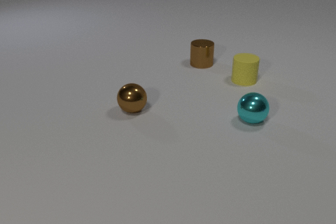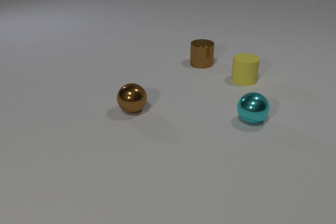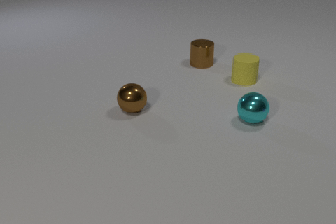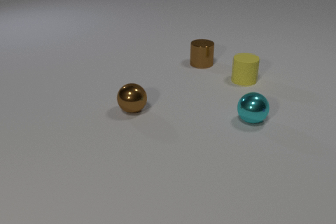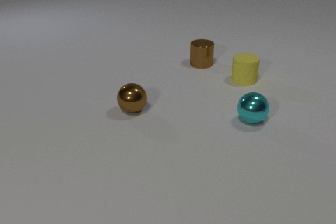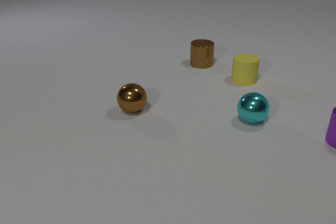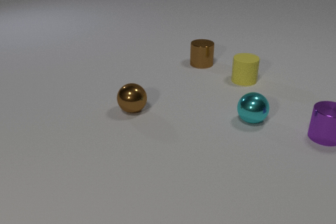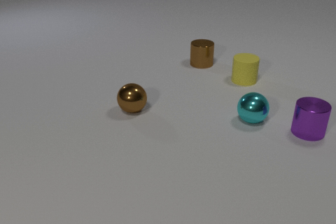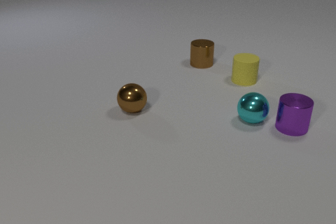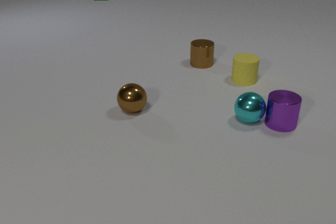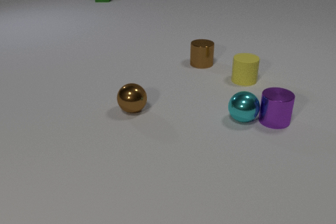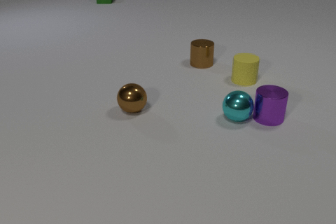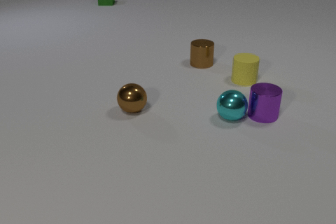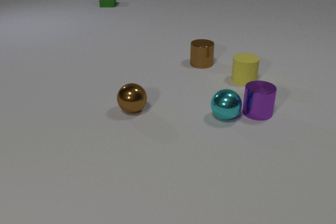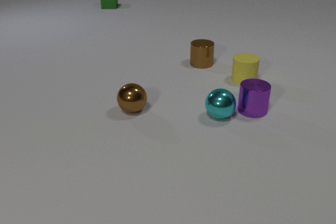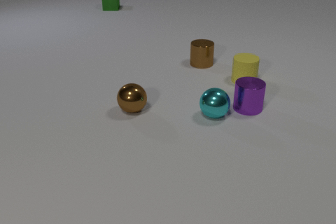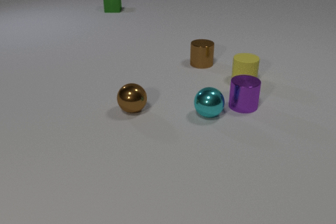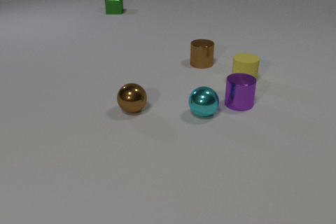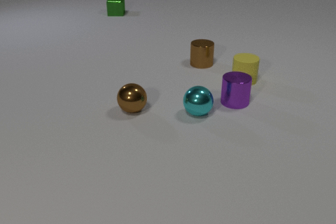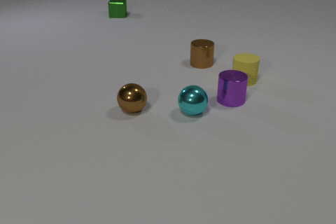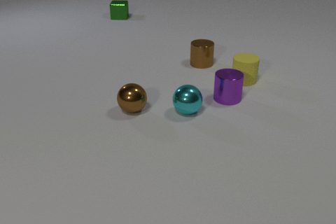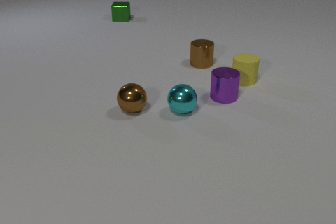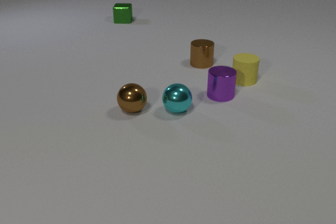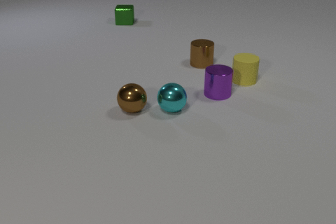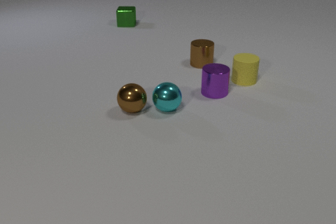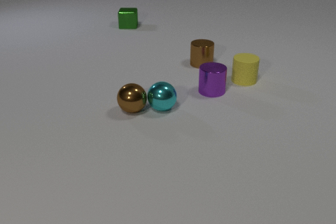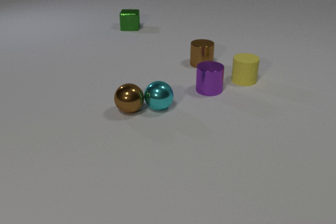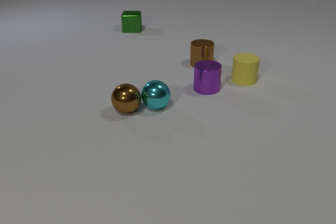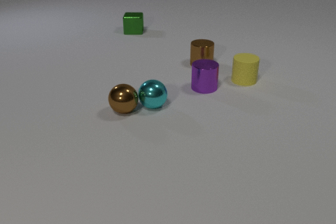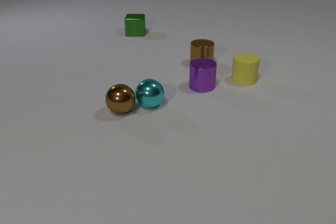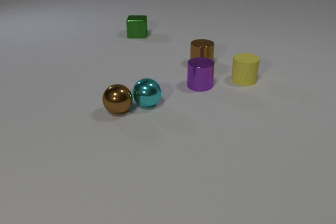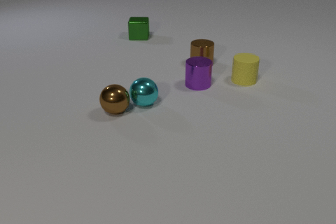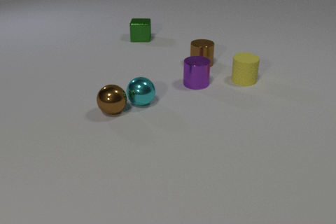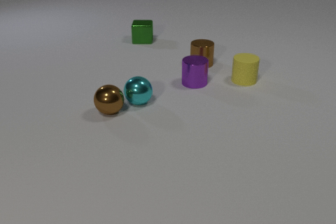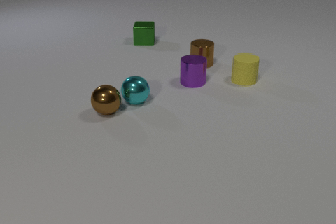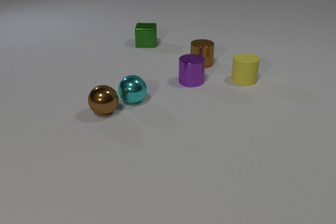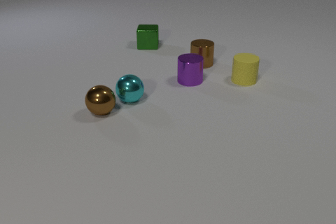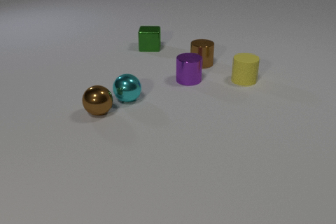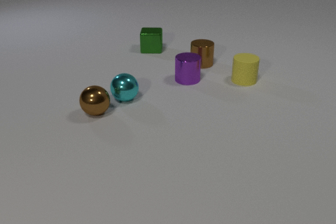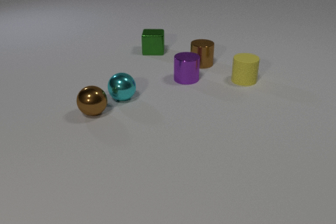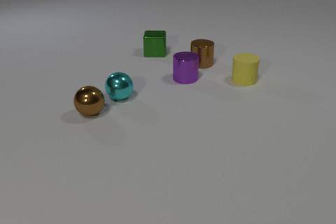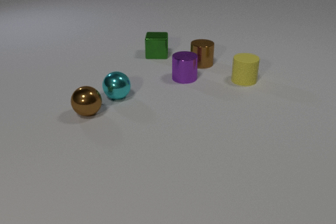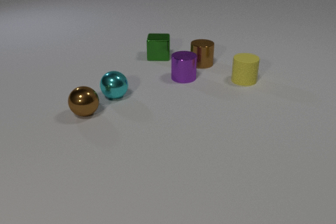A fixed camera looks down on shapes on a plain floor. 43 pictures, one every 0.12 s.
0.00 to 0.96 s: The purple metal cylinder comes in at the right edge, slides to the left.
0.96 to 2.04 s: The purple metal cylinder slides to the left and away from the camera. The cyan metal sphere rolls to the left. The green metal cube slides toward the camera. The purple metal cylinder and the cyan metal sphere collide.
2.04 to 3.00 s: The purple metal cylinder slides to the left and away from the camera. The cyan metal sphere rolls to the left. The green metal cube slides toward the camera. The cyan metal sphere and the brown metal sphere collide.
3.00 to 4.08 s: The purple metal cylinder slides to the left and away from the camera. The cyan metal sphere rolls to the left and away from the camera. The green metal cube slides toward the camera. The brown metal sphere rolls to the left.
4.08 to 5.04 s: The purple metal cylinder slides away from the camera and to the left. The cyan metal sphere rolls to the left and away from the camera. The green metal cube slides toward the camera. The brown metal sphere rolls to the left.
What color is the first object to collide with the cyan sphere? purple.
How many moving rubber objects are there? 0.
How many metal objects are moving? 4.
